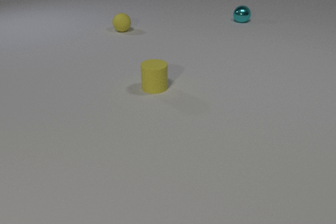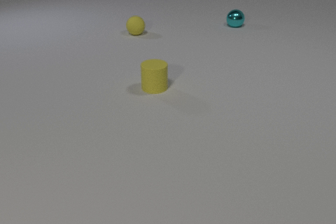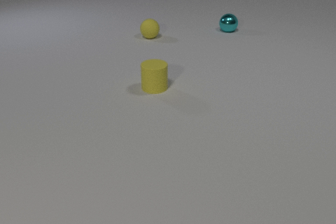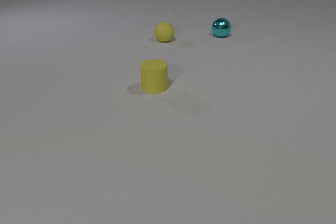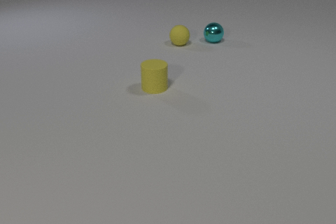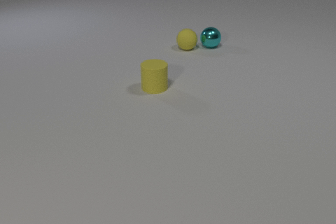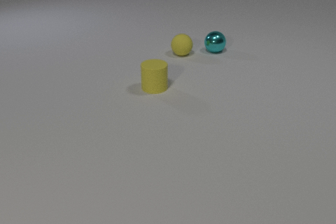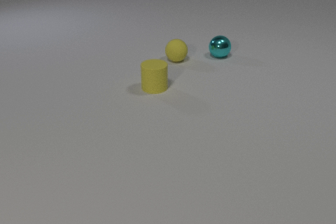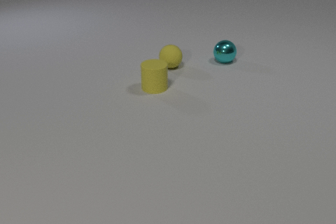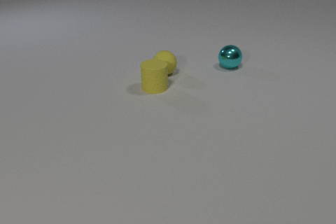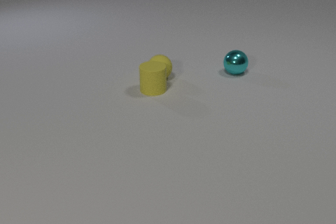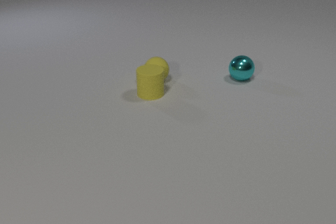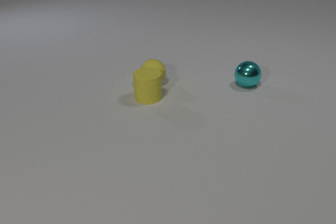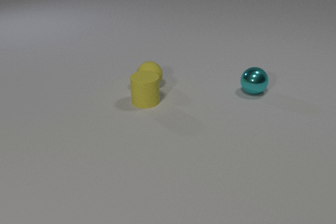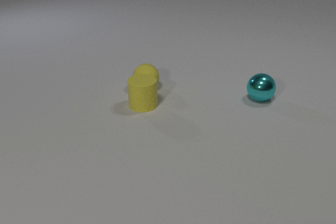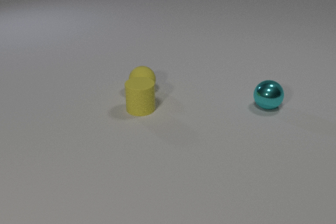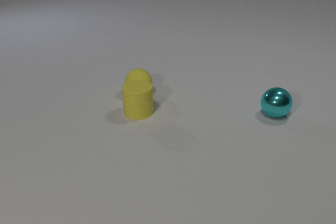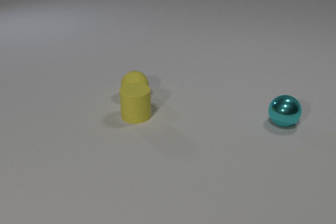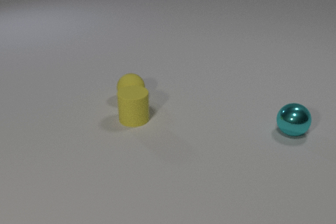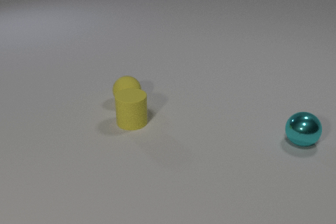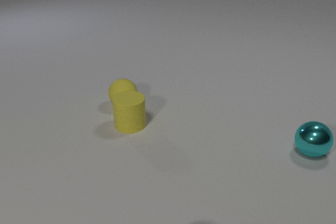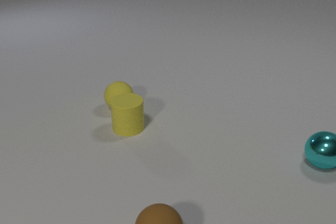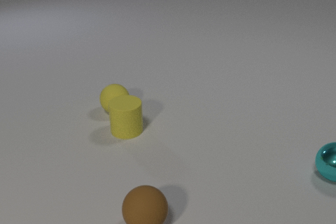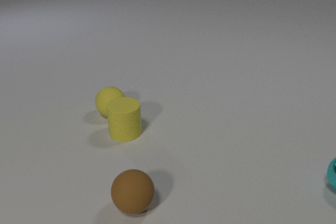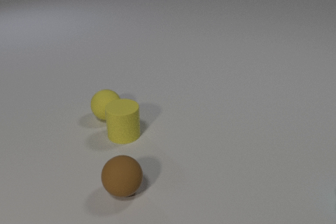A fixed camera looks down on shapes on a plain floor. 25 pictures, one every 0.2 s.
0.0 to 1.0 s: The yellow rubber sphere rolls to the right and toward the camera. The cyan metal sphere rolls toward the camera. The yellow rubber sphere and the cyan metal sphere collide.
1.0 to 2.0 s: The yellow rubber sphere rolls toward the camera. The cyan metal sphere rolls toward the camera. The yellow rubber sphere and the yellow rubber cylinder collide.
2.0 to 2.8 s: The yellow rubber sphere rolls toward the camera and to the left. The cyan metal sphere rolls toward the camera and to the right. The yellow rubber cylinder slides toward the camera.
2.8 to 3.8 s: The yellow rubber sphere rolls toward the camera and to the left. The cyan metal sphere rolls toward the camera and to the right. The yellow rubber cylinder slides toward the camera.
3.8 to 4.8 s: The yellow rubber sphere rolls toward the camera and to the left. The cyan metal sphere rolls toward the camera and to the right, leaves at the right edge. The yellow rubber cylinder slides toward the camera. The brown rubber sphere comes in at the bottom edge, rolls away from the camera and to the left.
What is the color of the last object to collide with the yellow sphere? yellow.
How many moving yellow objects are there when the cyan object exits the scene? 2.
What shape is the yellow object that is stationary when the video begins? cylinder.
